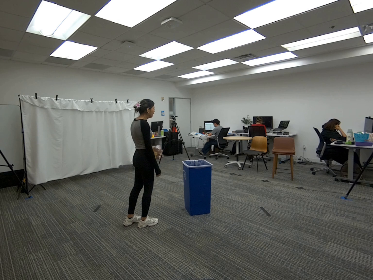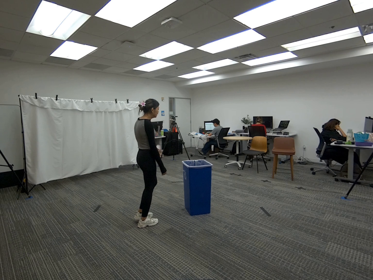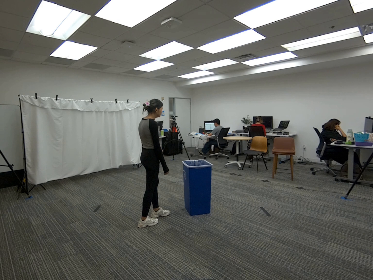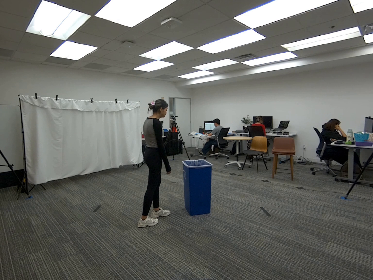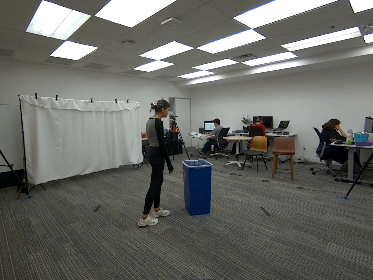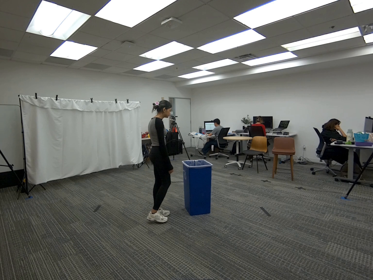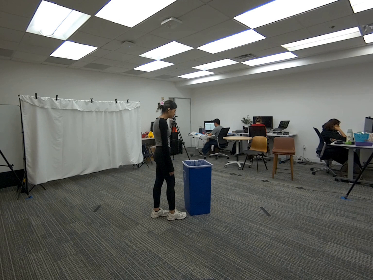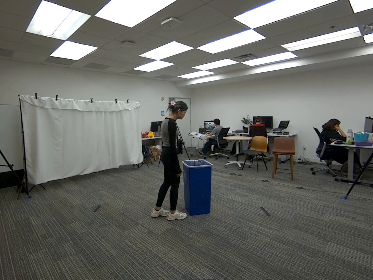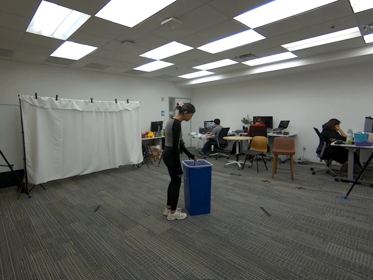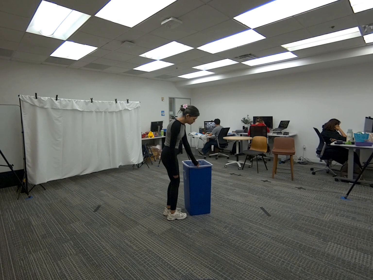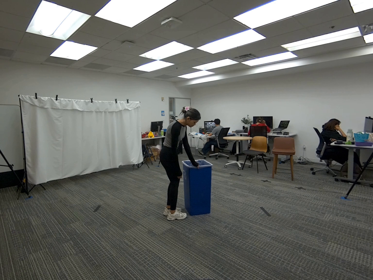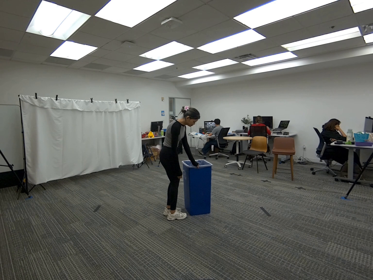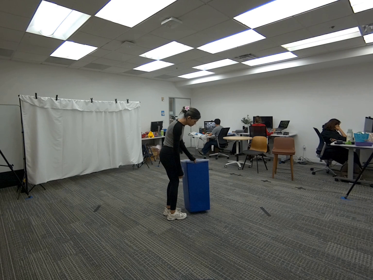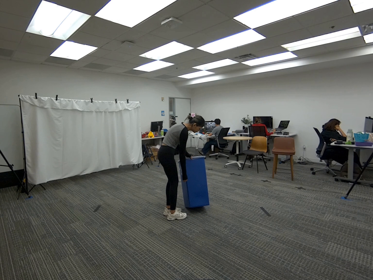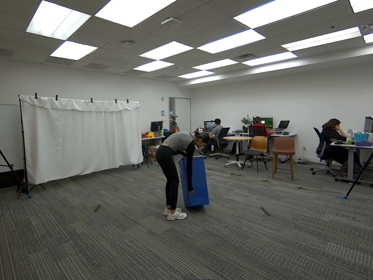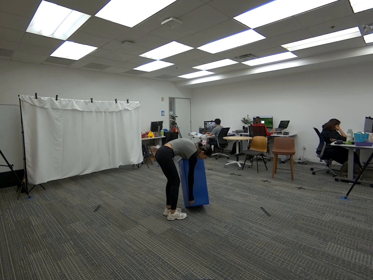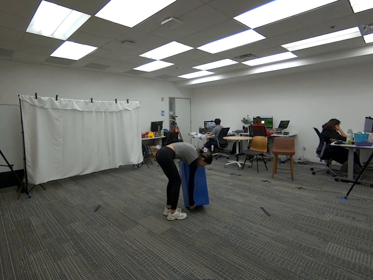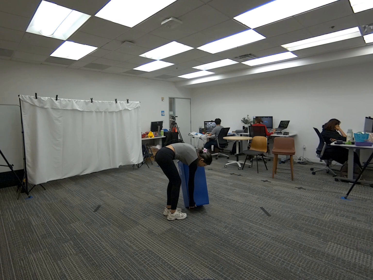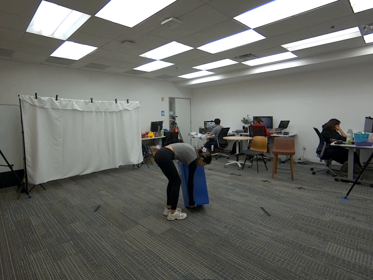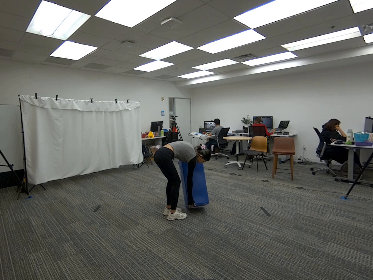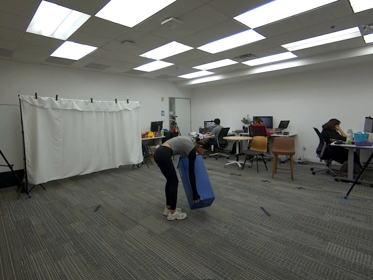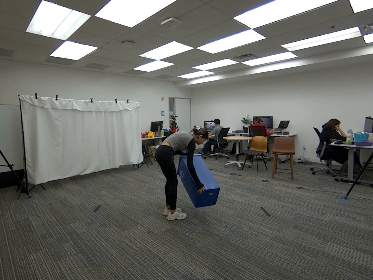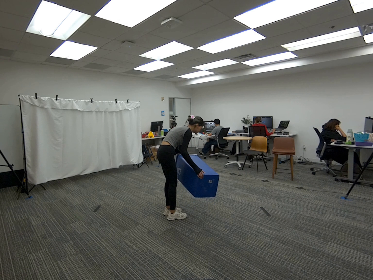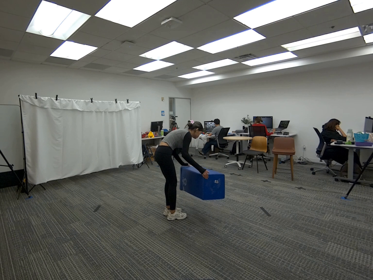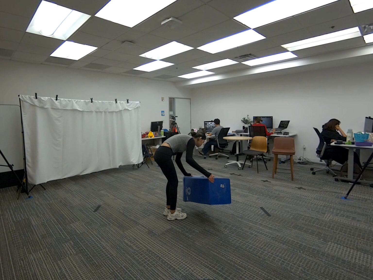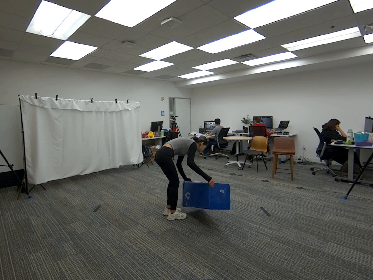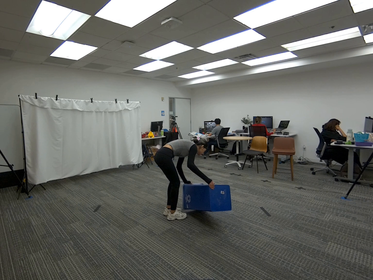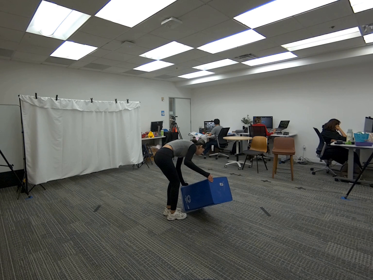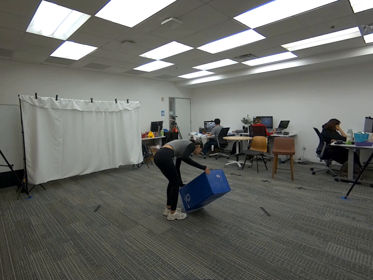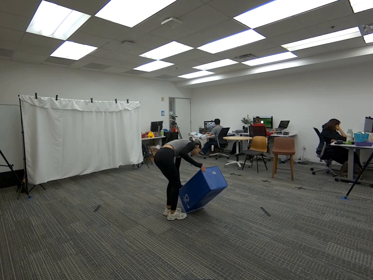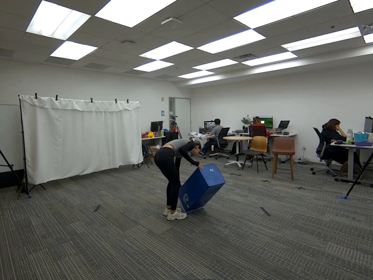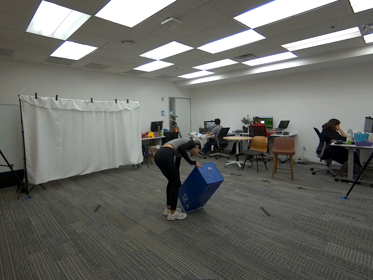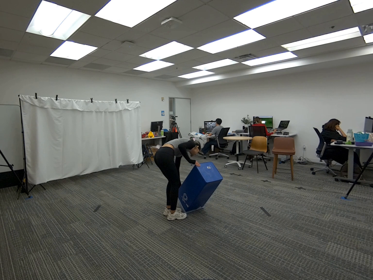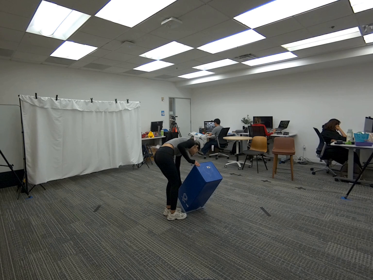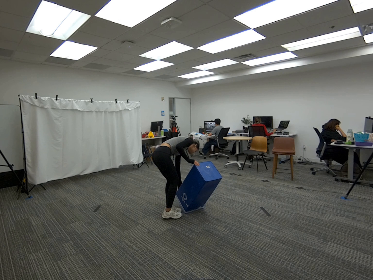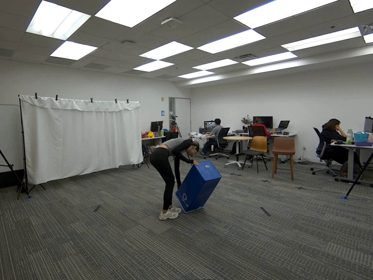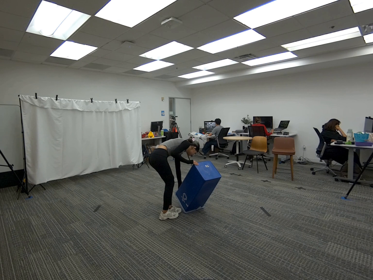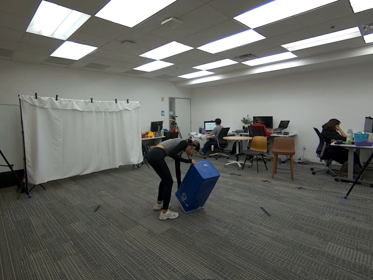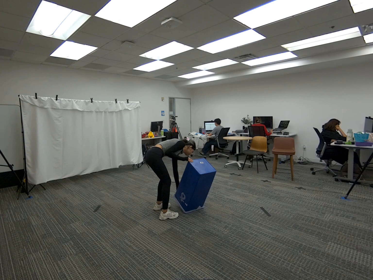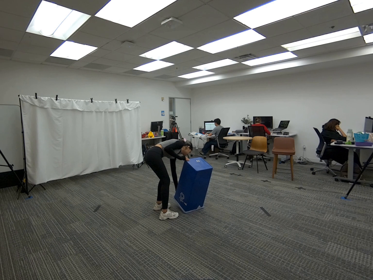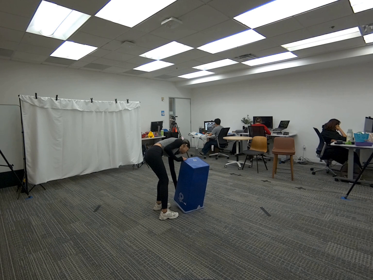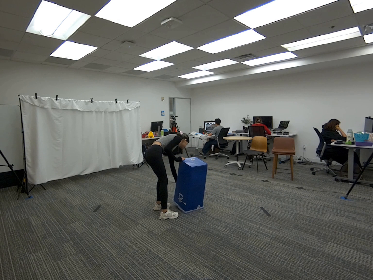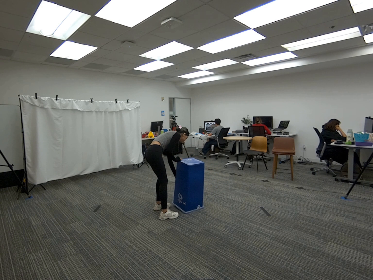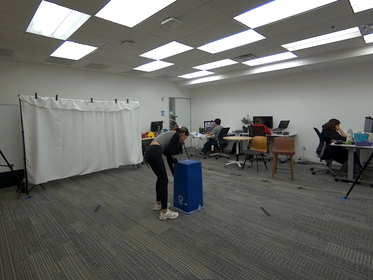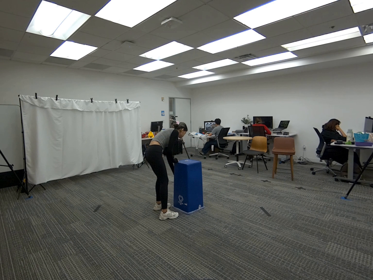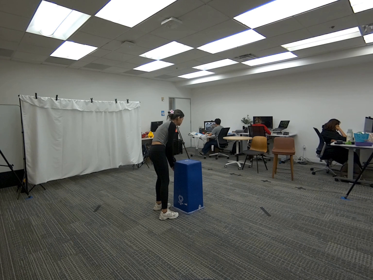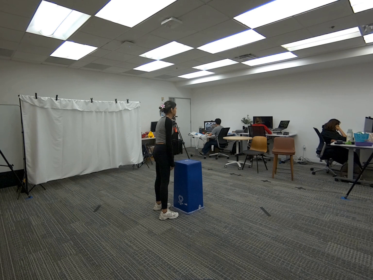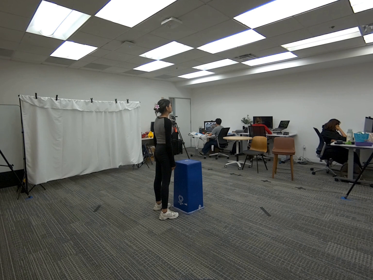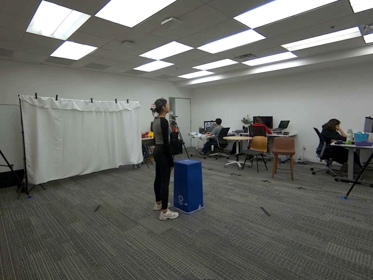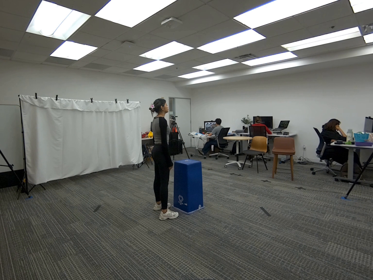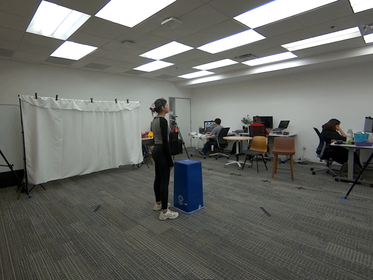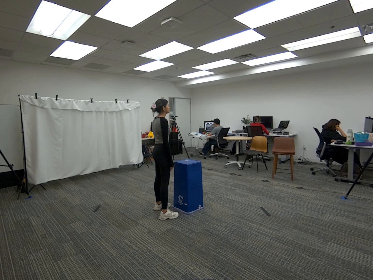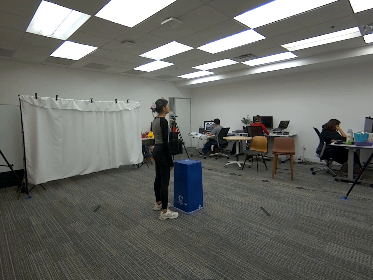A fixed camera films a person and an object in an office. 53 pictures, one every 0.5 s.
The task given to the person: Walk over to the blue trash can. Use both hands to rotate the blue trash can upside down.
